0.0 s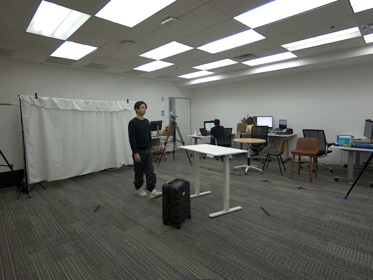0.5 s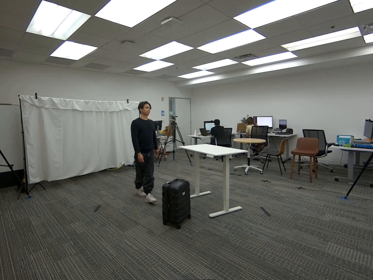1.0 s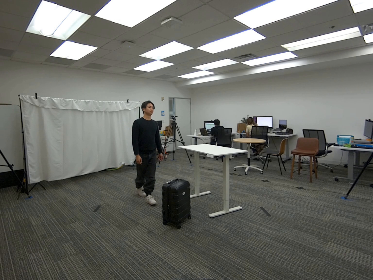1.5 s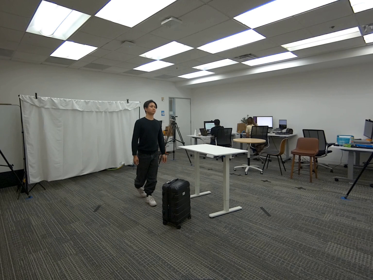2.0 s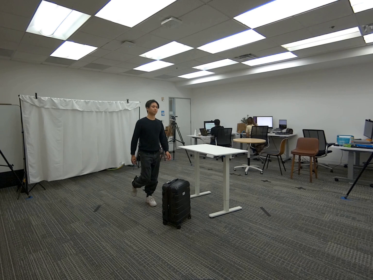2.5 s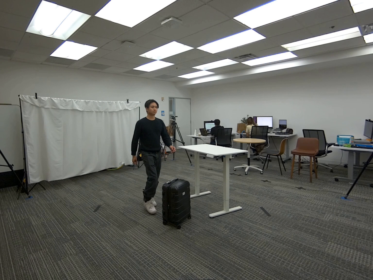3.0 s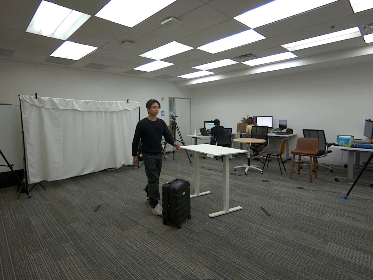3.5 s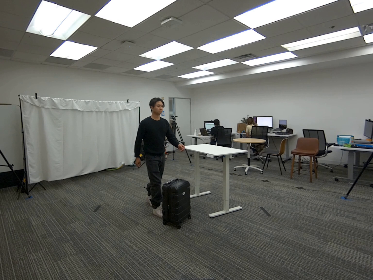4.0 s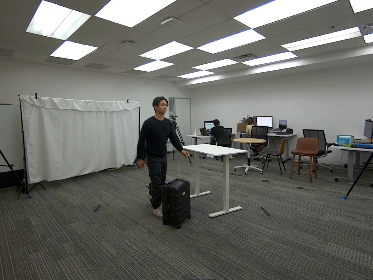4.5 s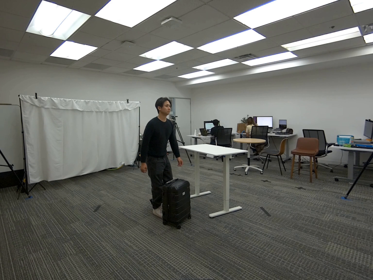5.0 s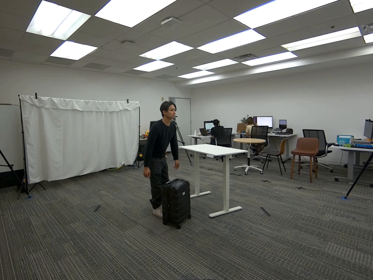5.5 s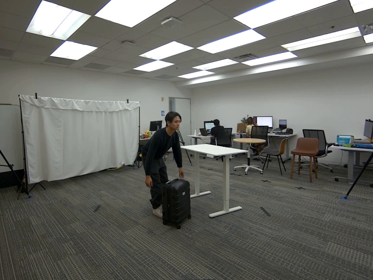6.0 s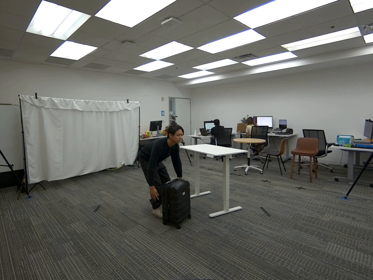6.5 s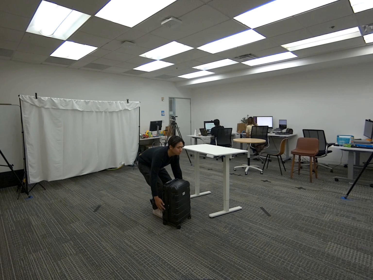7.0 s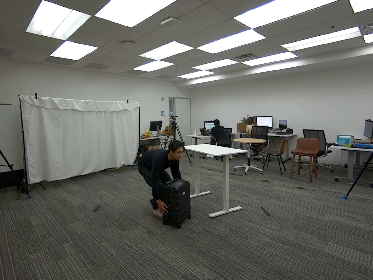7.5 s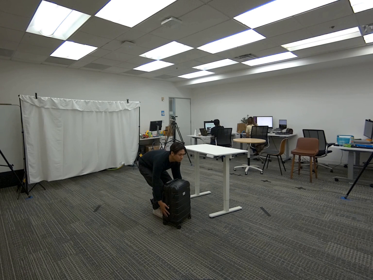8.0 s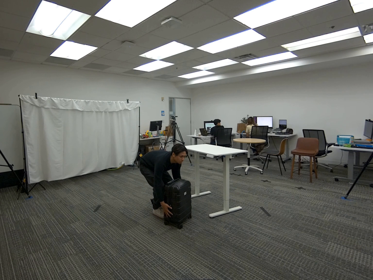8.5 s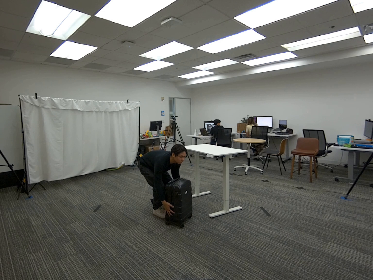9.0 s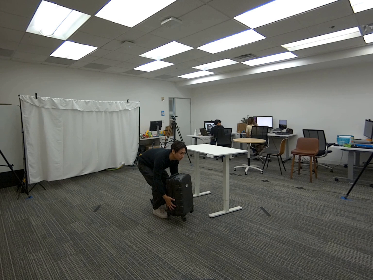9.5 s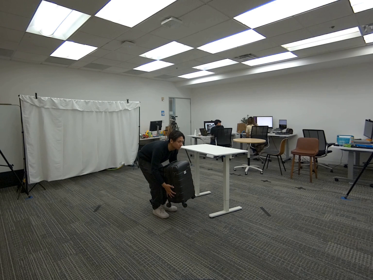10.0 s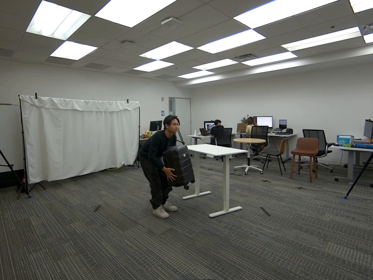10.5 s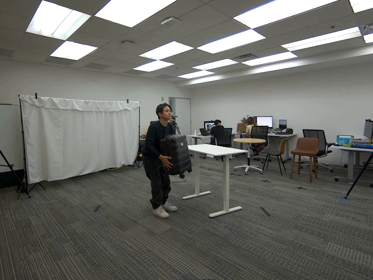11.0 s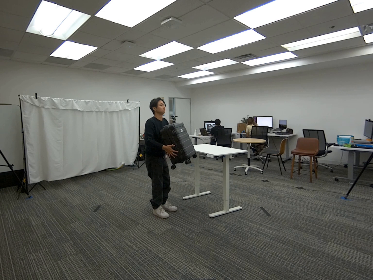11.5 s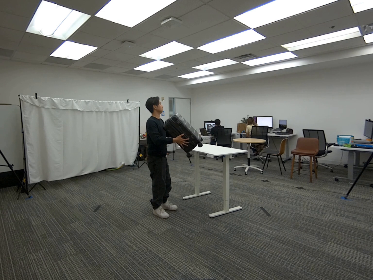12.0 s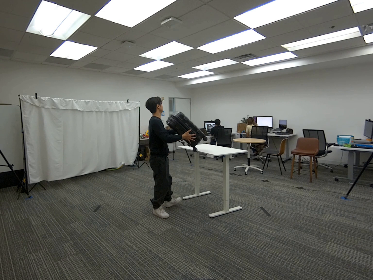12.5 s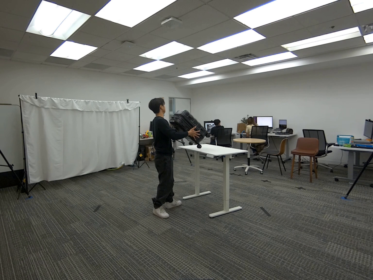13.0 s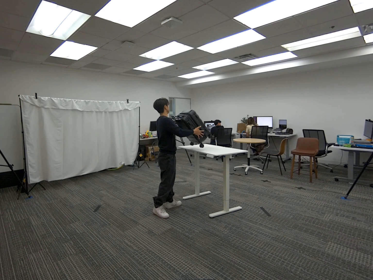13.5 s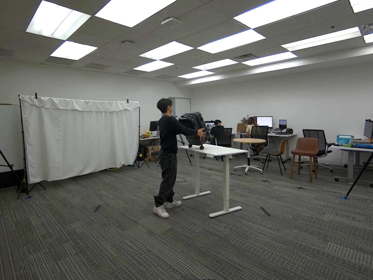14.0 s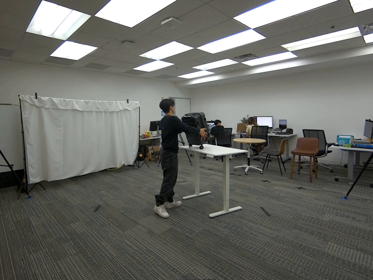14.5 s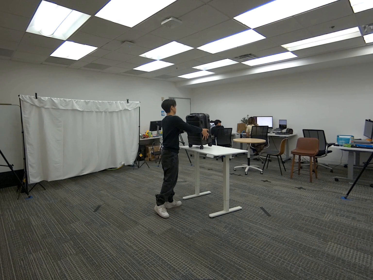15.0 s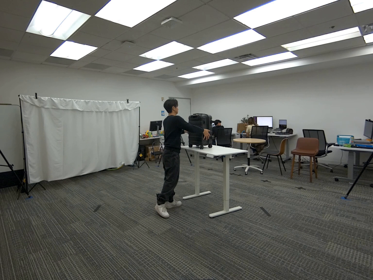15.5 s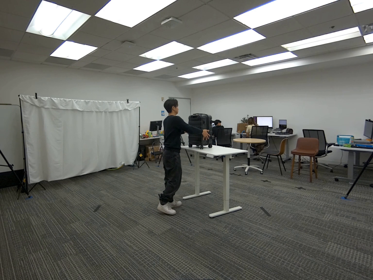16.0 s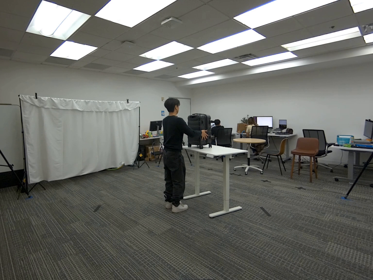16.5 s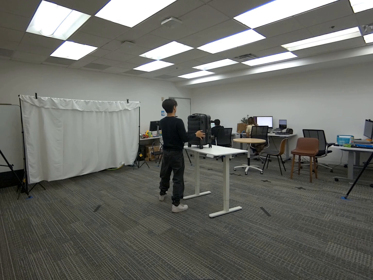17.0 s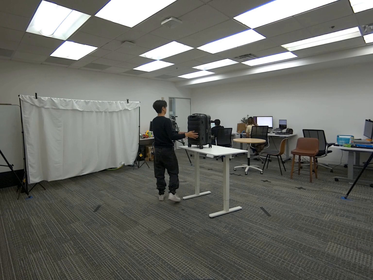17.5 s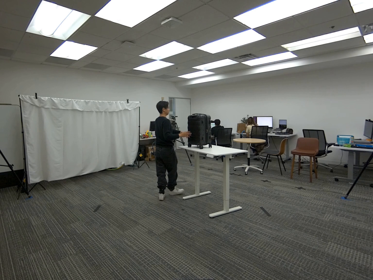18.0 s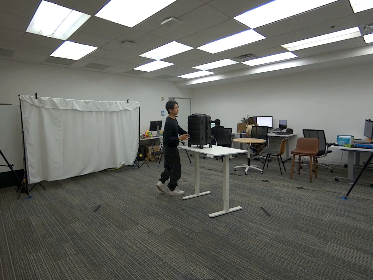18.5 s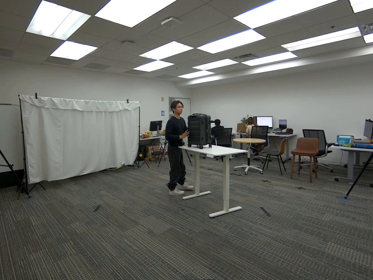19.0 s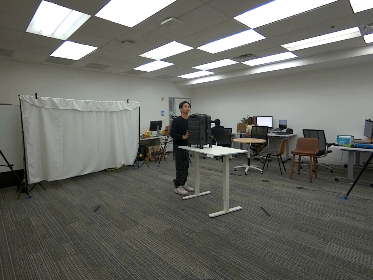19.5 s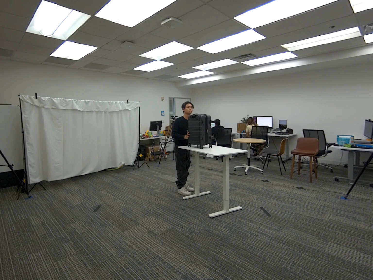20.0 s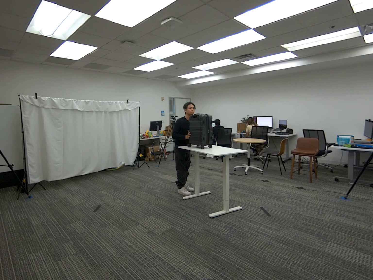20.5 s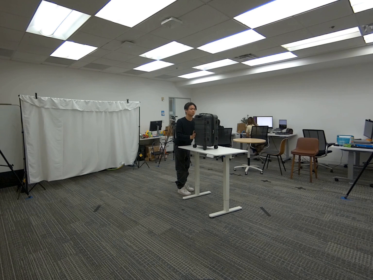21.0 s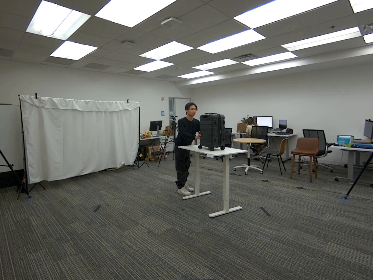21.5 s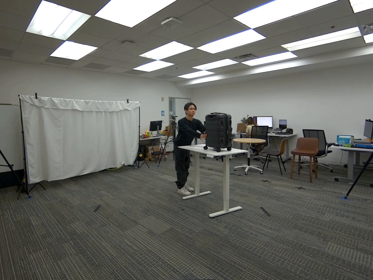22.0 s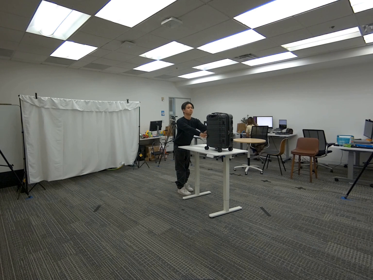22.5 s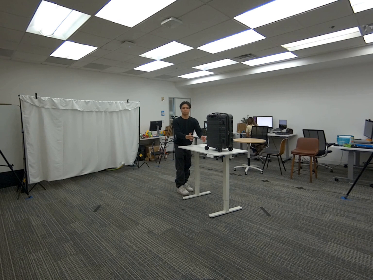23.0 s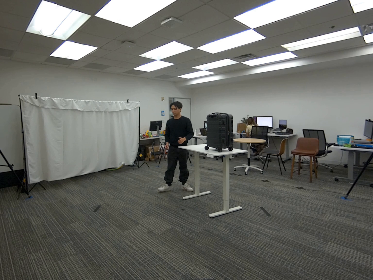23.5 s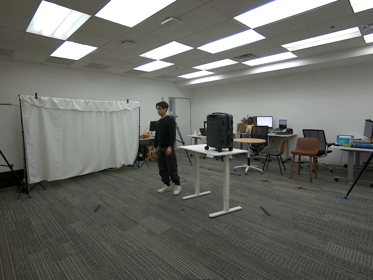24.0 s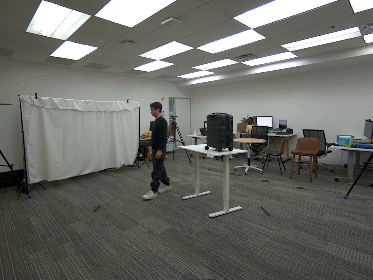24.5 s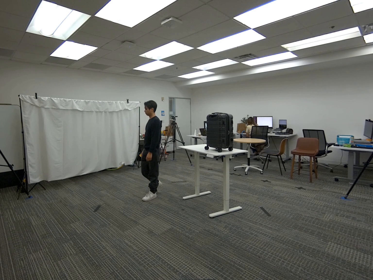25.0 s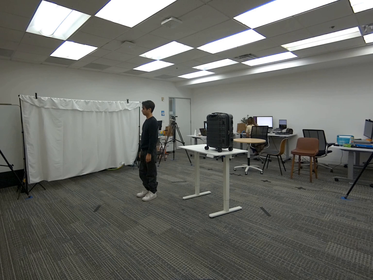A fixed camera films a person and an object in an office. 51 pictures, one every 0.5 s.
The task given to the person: Walk over to the luggage on the ground within the bounding area and pick up the luggage using both hands and place the luggage on the white desk and push the luggage away from you on the white desk.
